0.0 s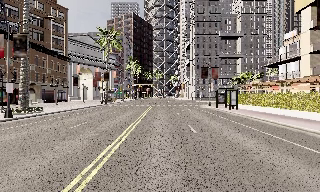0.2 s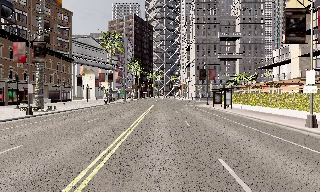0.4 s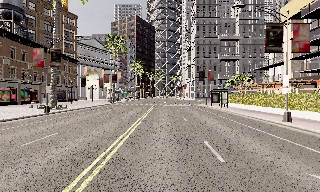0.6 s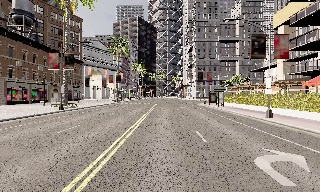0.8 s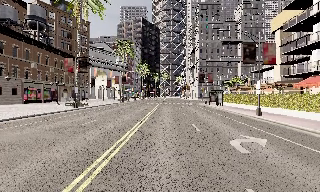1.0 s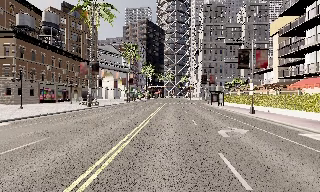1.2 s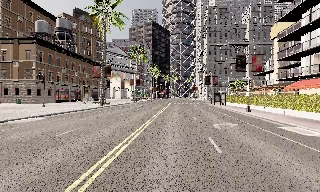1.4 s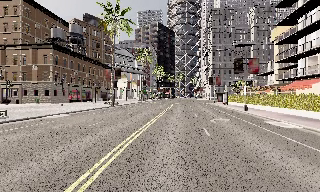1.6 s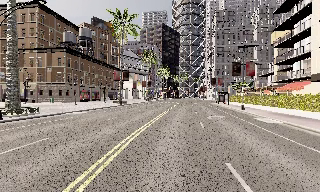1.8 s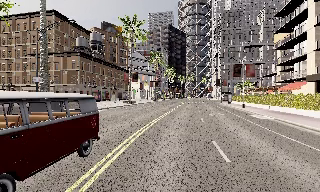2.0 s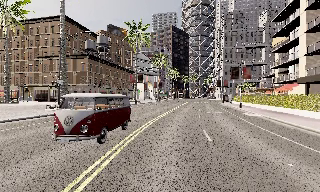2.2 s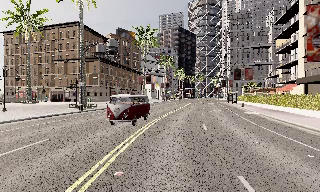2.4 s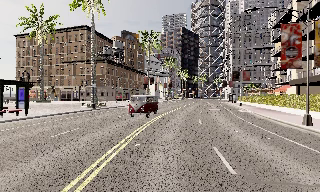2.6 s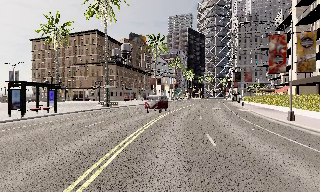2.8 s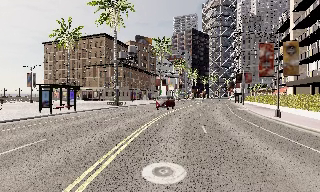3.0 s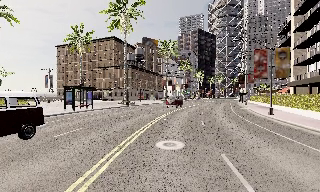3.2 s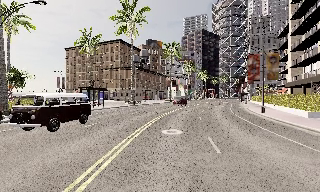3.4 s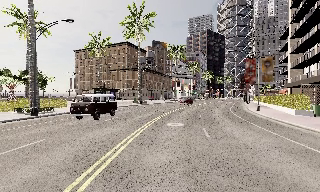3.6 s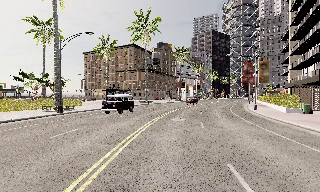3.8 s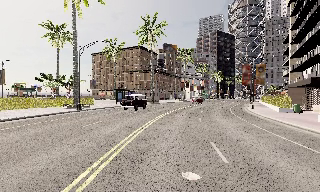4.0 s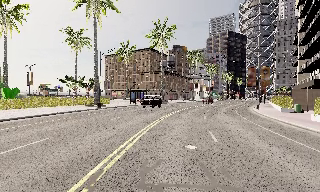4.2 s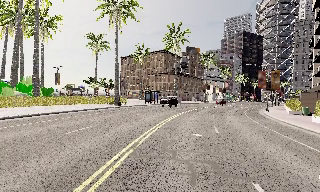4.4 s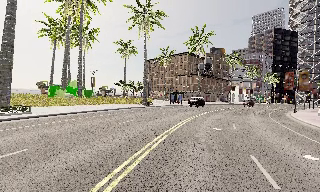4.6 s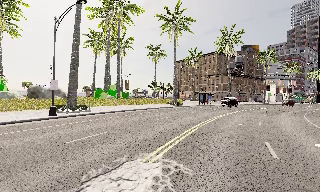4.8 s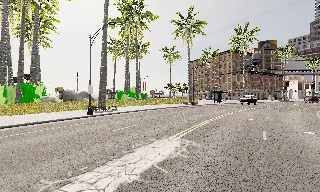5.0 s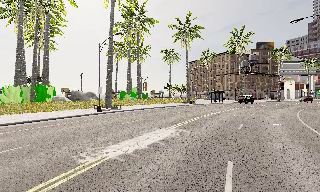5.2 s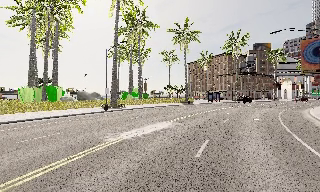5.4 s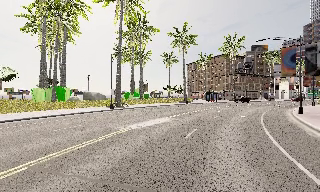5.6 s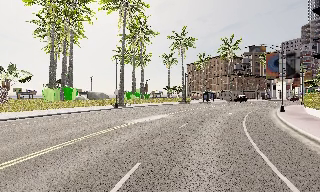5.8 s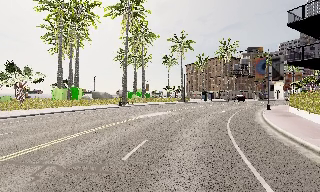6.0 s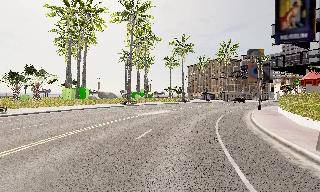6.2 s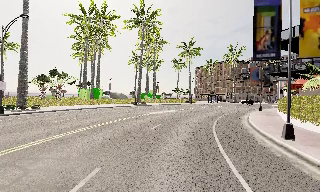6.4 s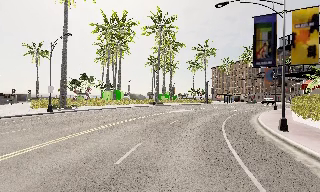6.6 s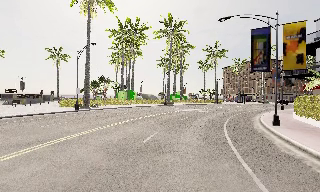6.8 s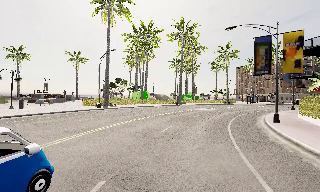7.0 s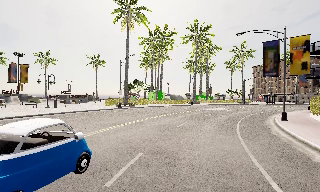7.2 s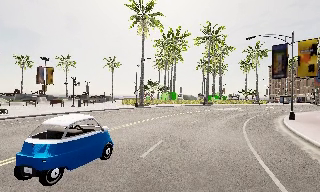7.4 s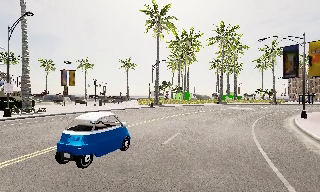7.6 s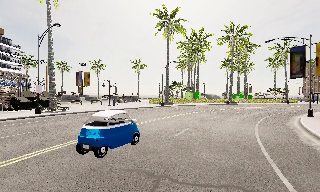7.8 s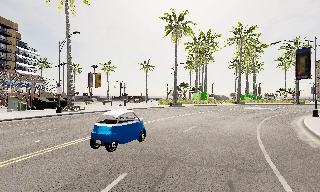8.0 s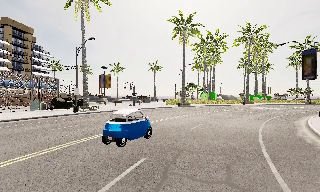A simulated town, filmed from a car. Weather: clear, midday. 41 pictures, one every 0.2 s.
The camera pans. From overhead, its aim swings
counterclockwise.
The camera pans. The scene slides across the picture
to the right.
0.0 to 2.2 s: The camera swings to its left by about 15 degrees, and the scene slides to the right. It travels backward, about 25 m, so what stands in front gets smaller.
2.2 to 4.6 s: The camera swings to its left by about 40 degrees, and the scene slides to the right. It travels backward, about 25 m.
4.6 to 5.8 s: The camera travels backward, about 13 m, so what stands in front gets smaller.
5.8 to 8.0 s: The scene slides to the right, as the camera pans about 40 degrees to its left. It travels backward, about 19 m. It loses speed.
The film runs backward here.
